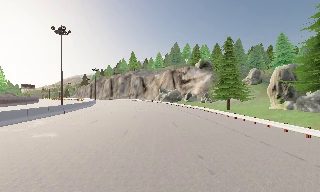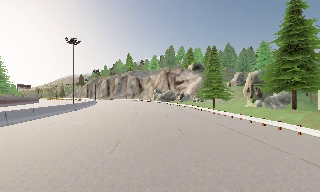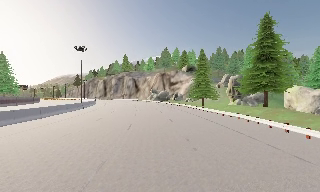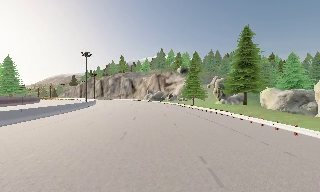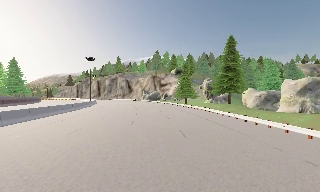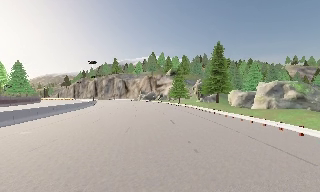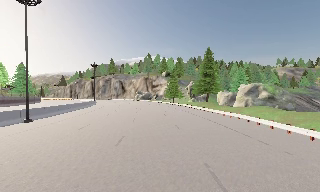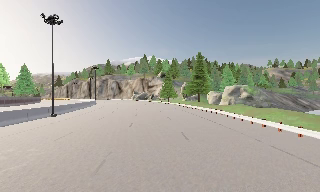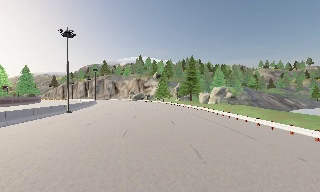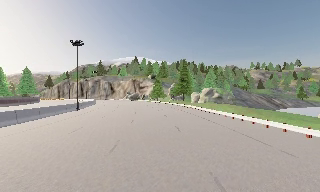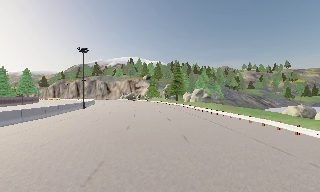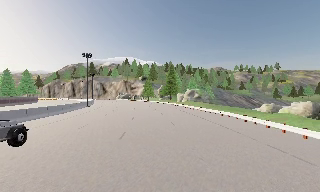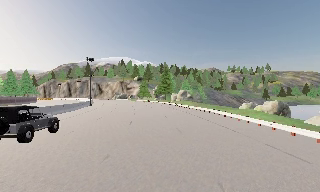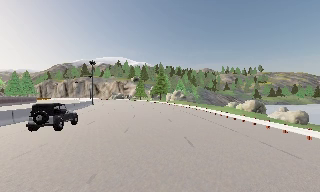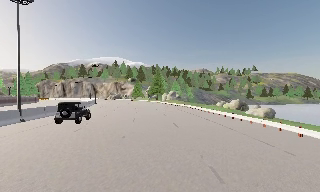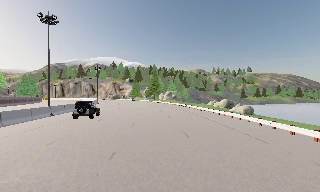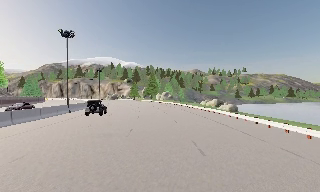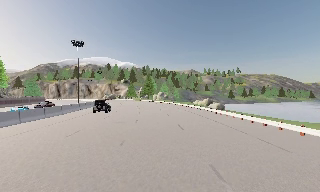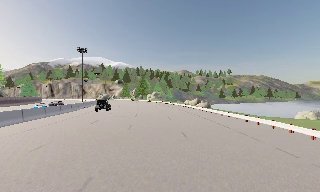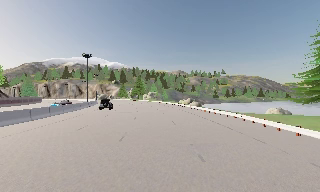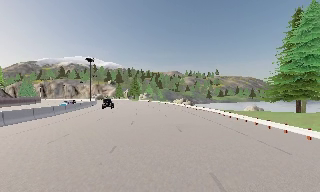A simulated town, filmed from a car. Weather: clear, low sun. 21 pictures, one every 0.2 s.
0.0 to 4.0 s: The scene slides to the left, as the camera pans about 35 degrees to its right. It travels backward, about 90 m.
The film runs backward here.
